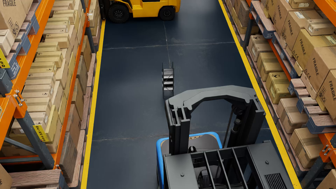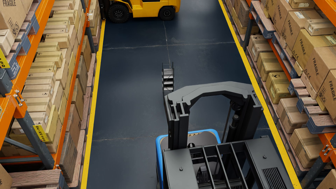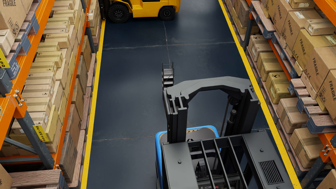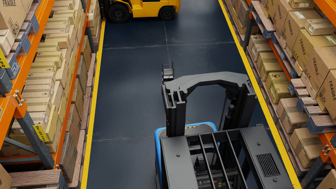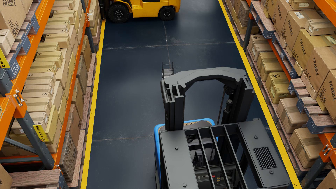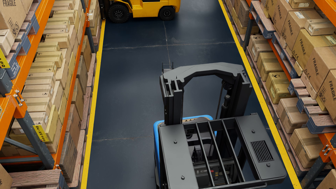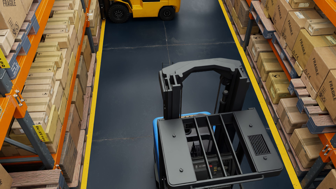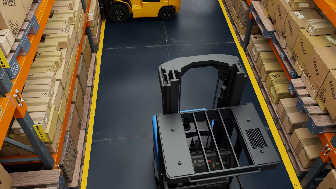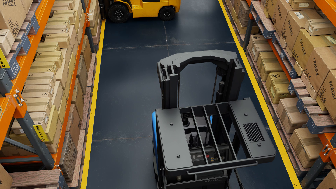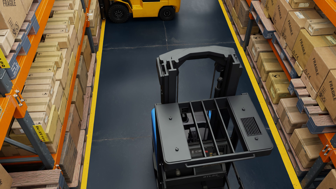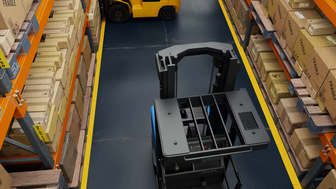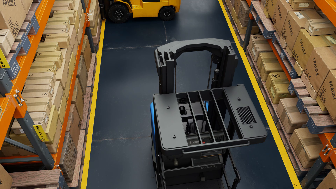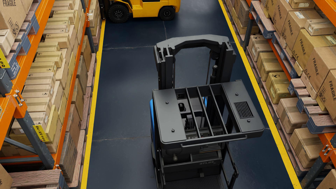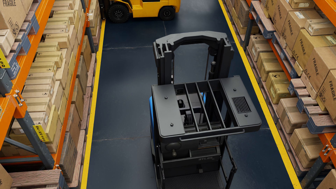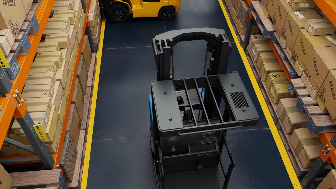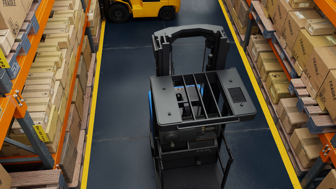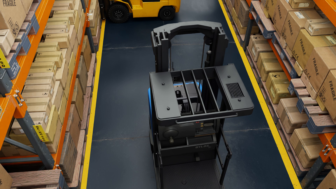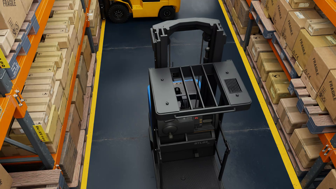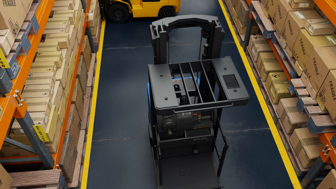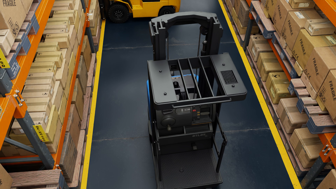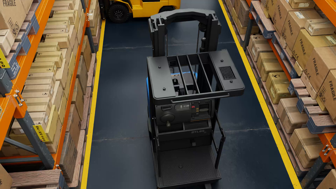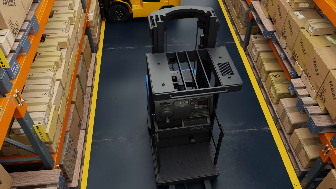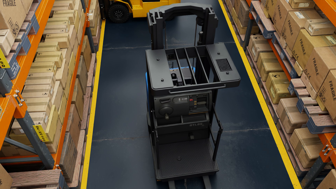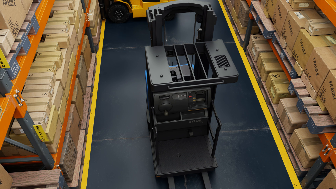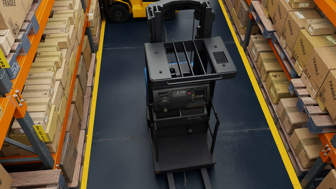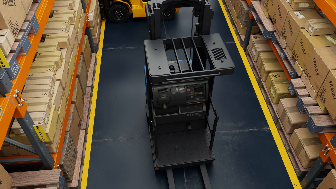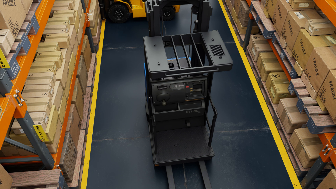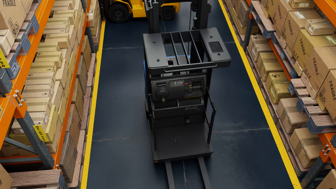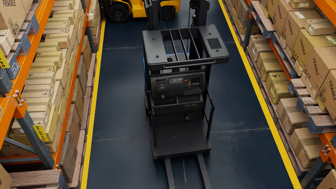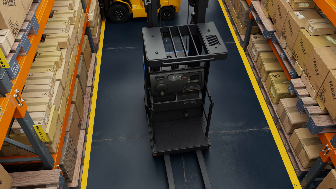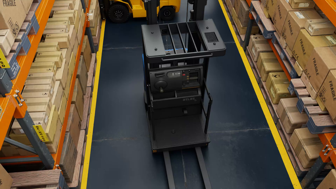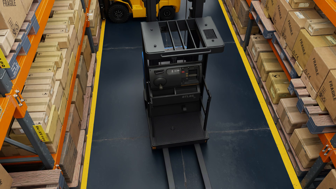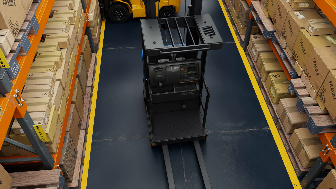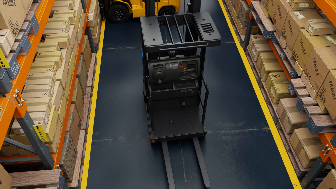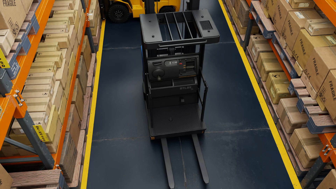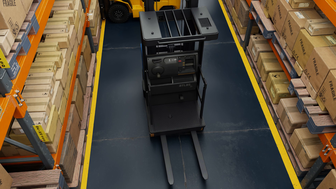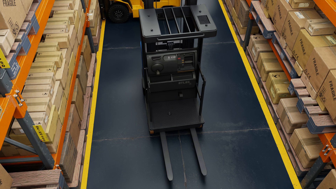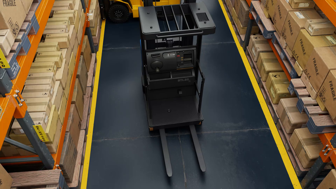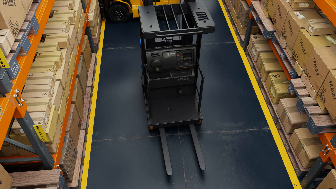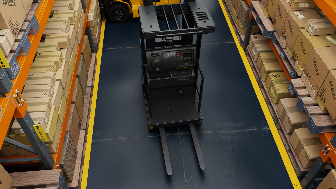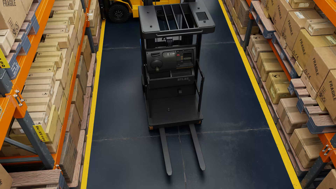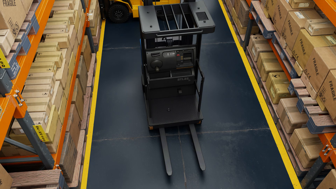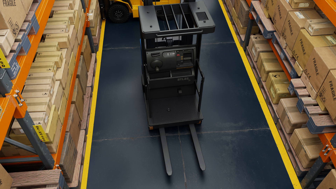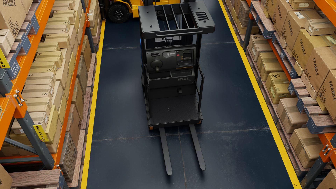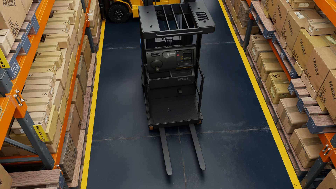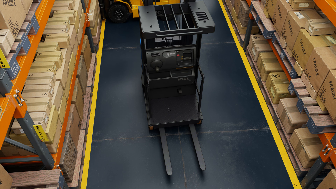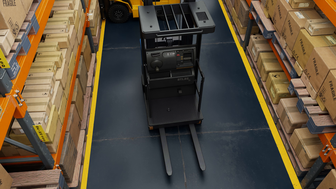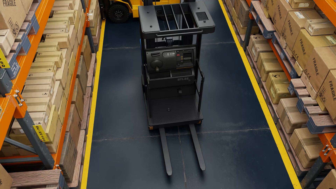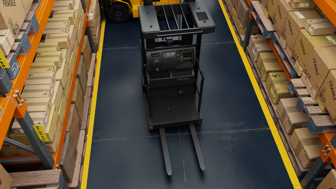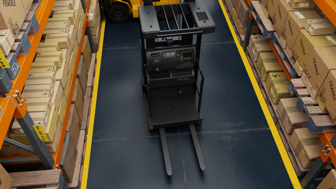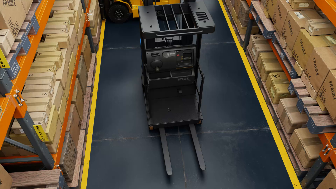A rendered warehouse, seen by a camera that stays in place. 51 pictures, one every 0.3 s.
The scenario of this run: A forklift runs into an object in its way.
